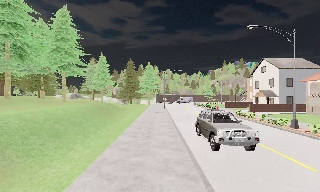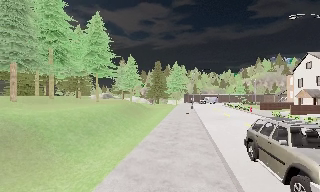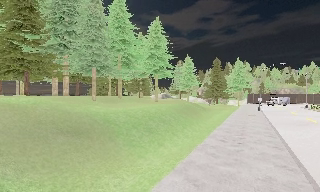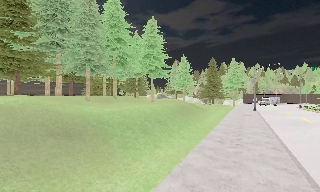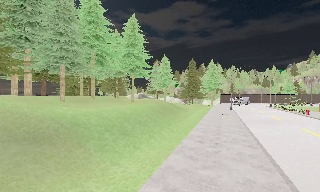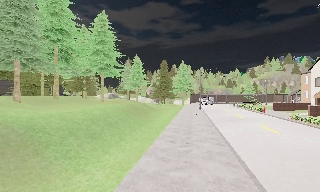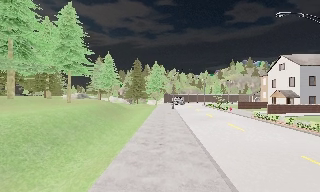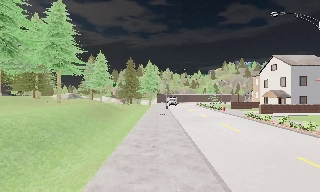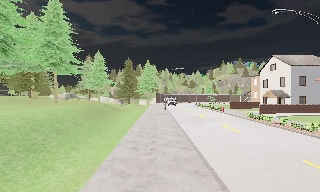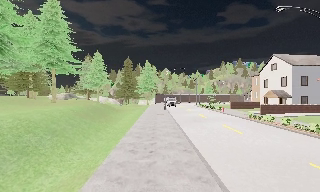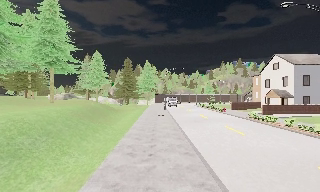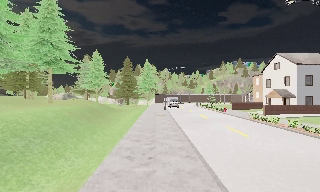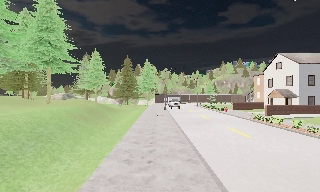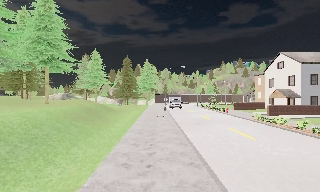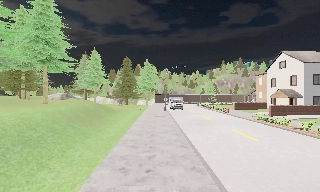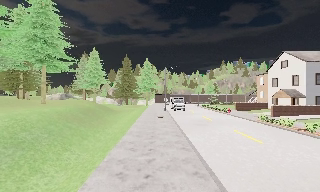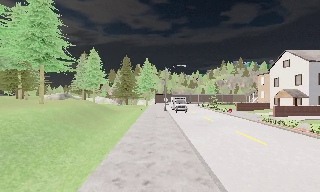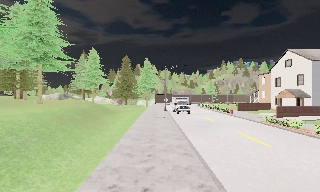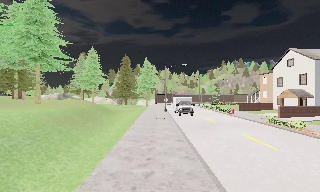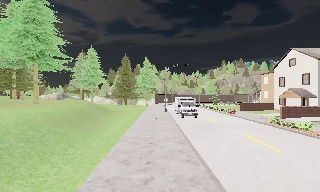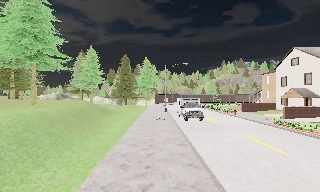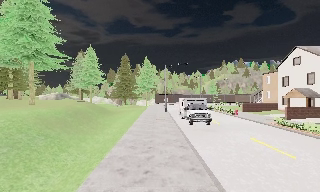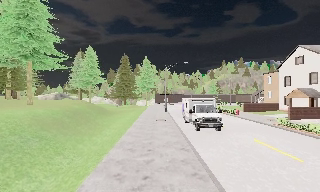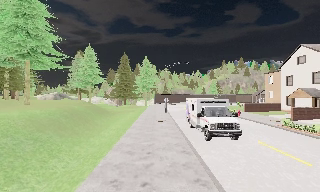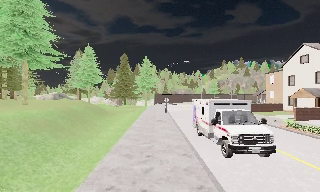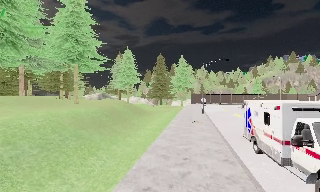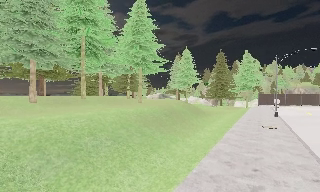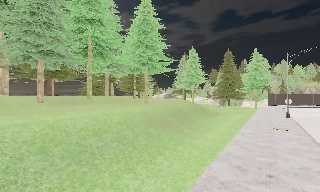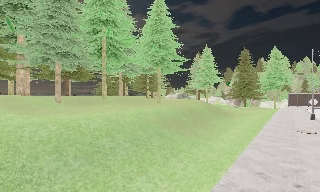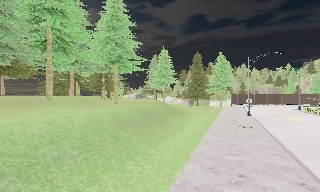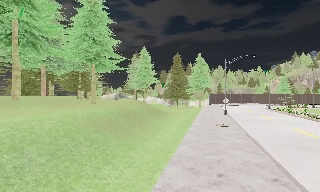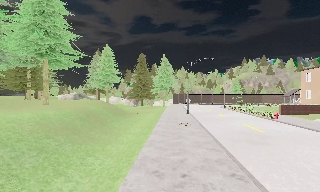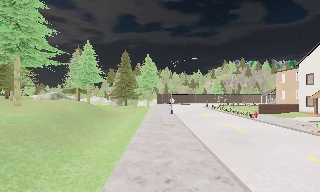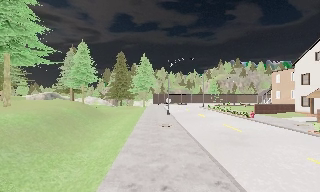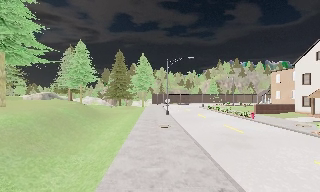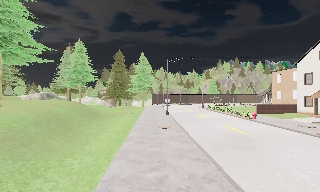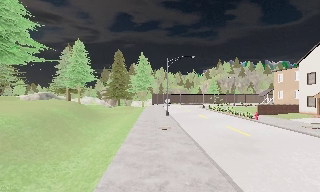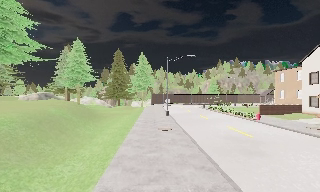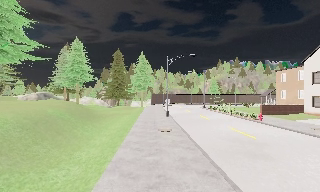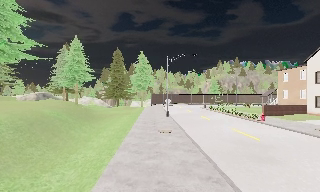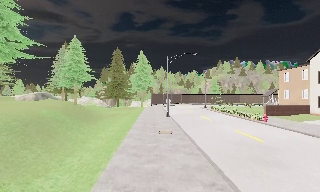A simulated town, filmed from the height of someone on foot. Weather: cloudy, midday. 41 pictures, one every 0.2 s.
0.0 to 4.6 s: The camera travels forward, about 8 m, so what stands in front looms larger.
4.6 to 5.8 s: The camera pans to its left, which is counterclockwise from overhead, by about 25 degrees. It travels forward, about 1.5 m, so what stands in front looms larger.
5.8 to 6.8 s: The camera pans to its right, which is clockwise from overhead, by about 25 degrees. It travels forward, about 1.5 m, so what stands in front looms larger.
6.8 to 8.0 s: The camera travels forward, about 2 m, so what stands in front looms larger.
The film runs forward here.
